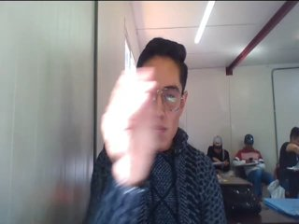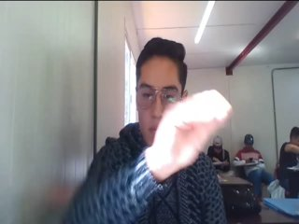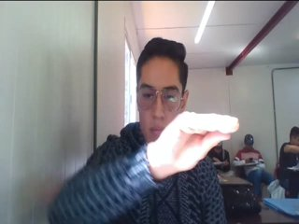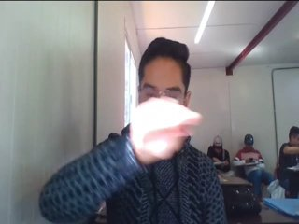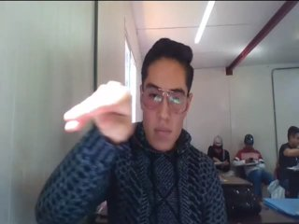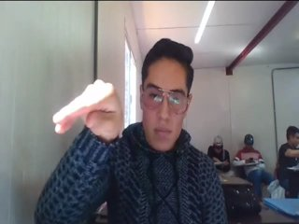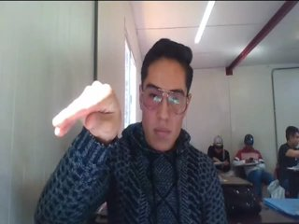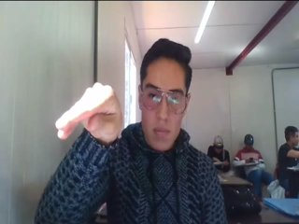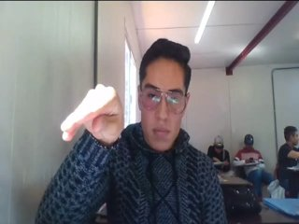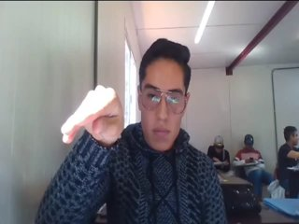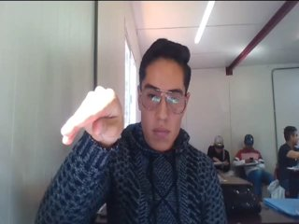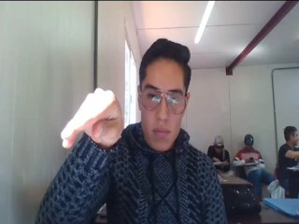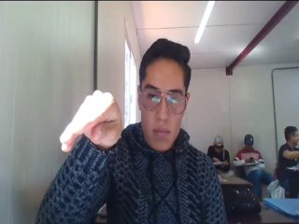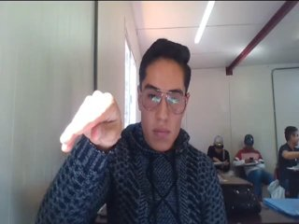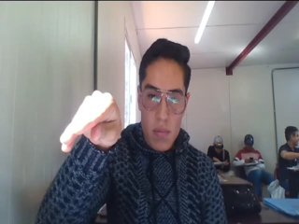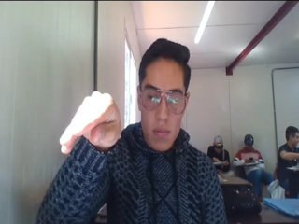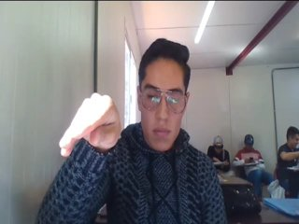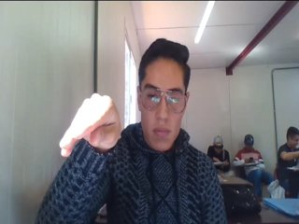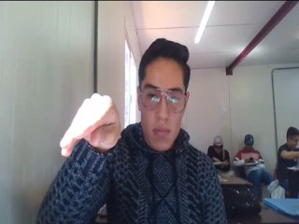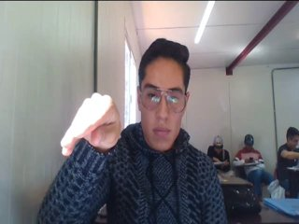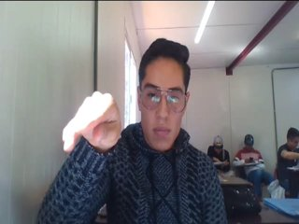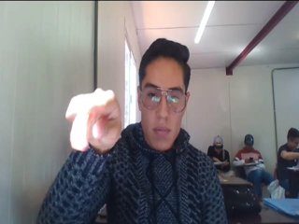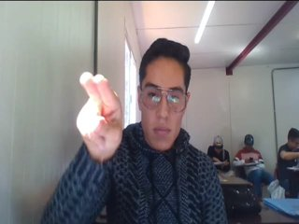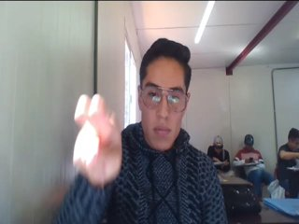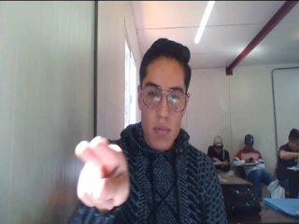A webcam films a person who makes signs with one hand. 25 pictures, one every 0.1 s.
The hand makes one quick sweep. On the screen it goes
to the left.
0.0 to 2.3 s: On the screen the hand sweeps to the left. The name of the sign: Throw right.
